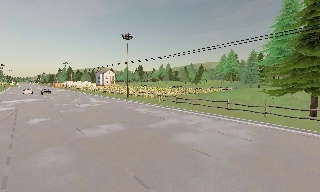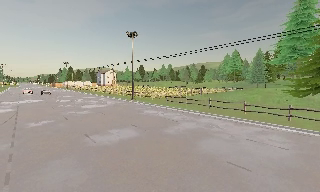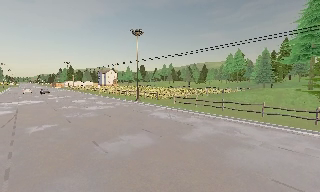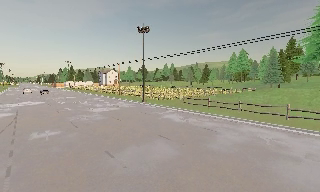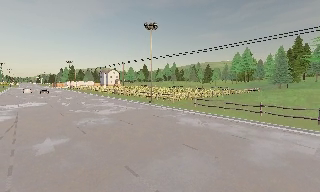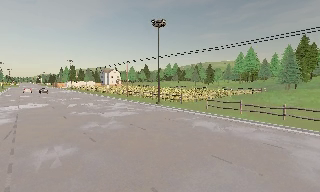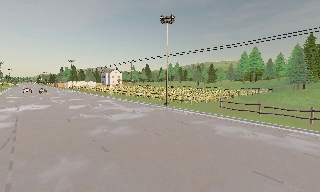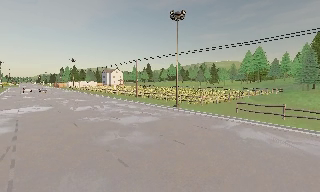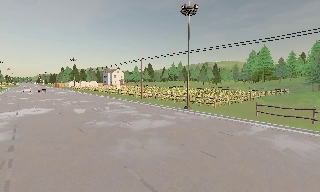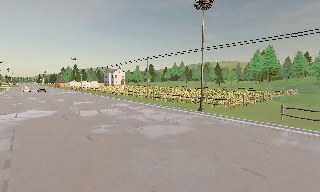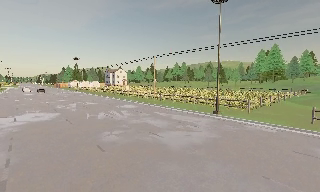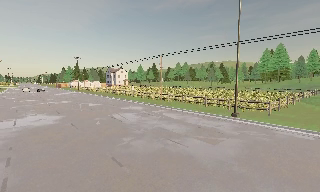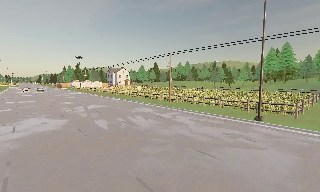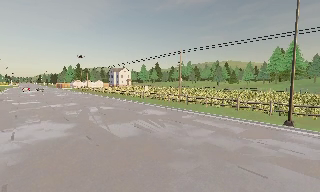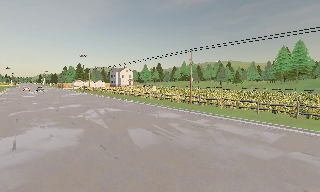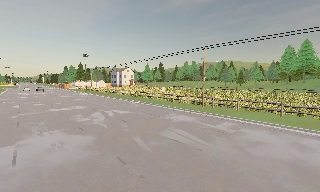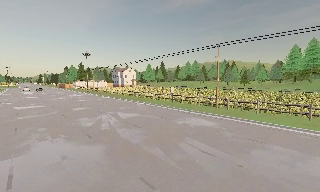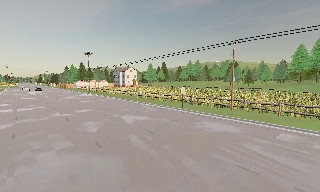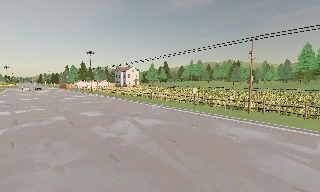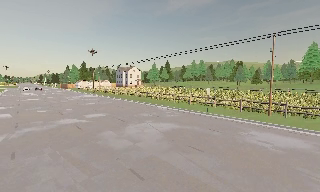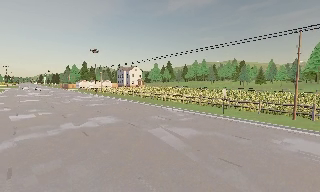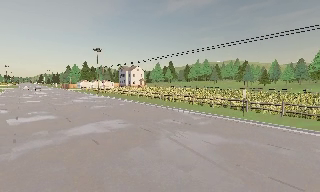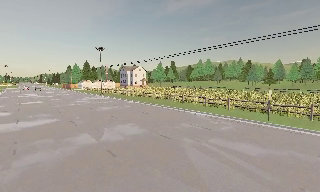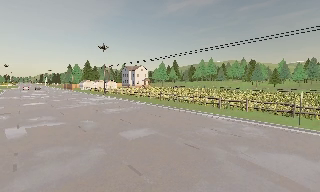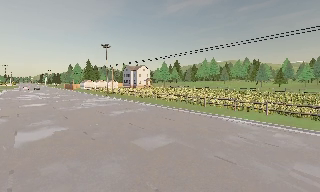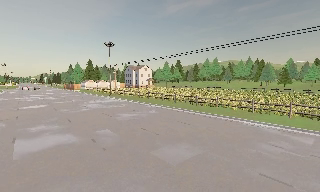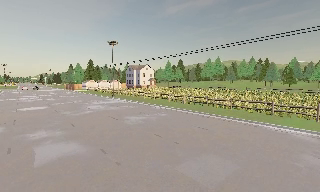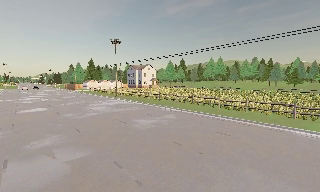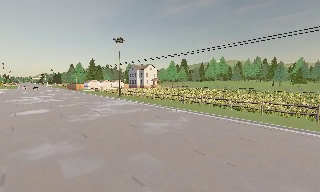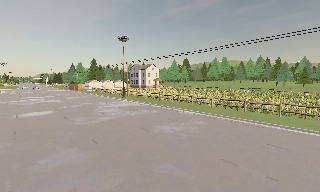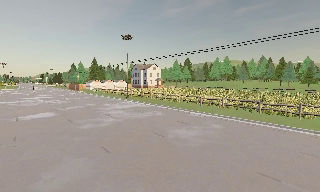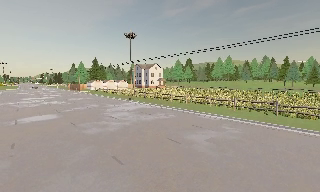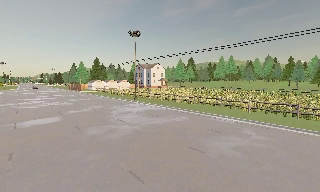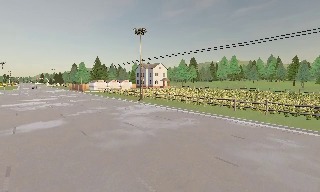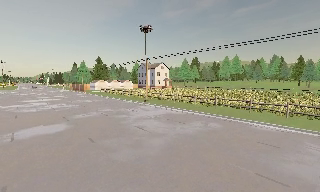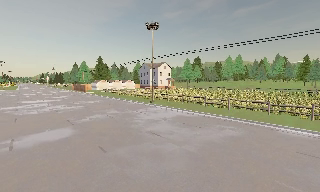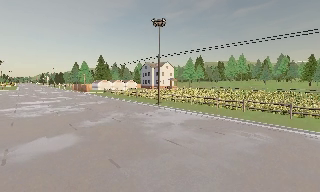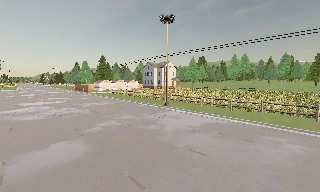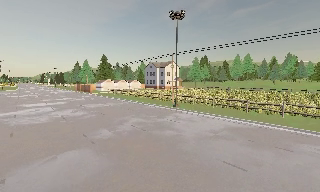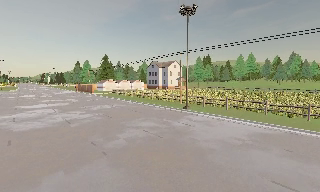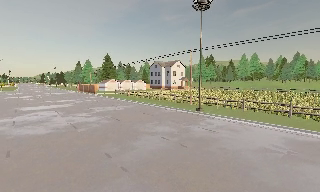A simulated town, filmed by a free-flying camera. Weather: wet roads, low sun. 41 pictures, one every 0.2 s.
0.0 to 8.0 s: The camera travels forward and to its left, about 70 m, so what stands in front looms larger.
The film runs forward here.
